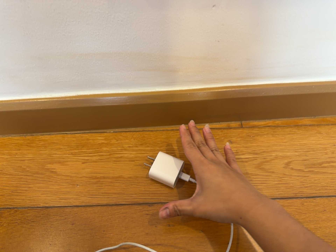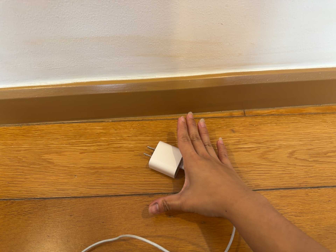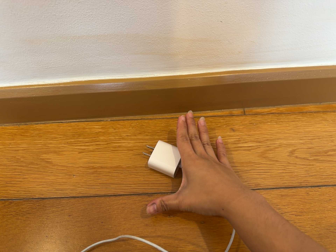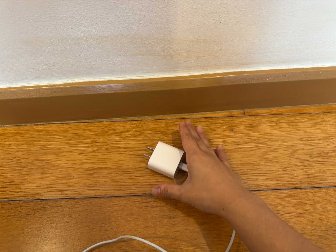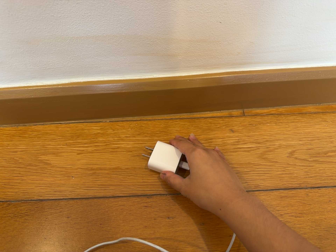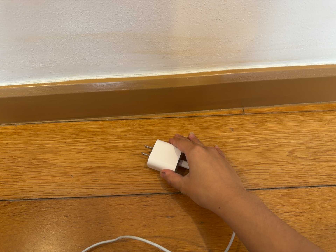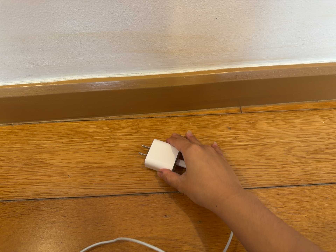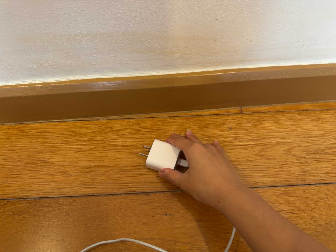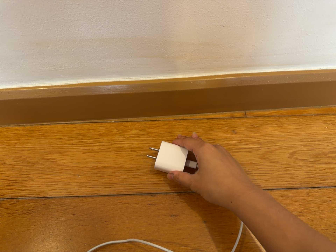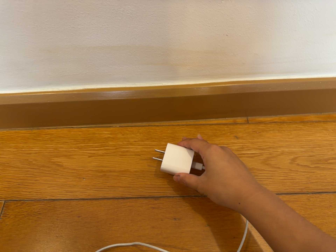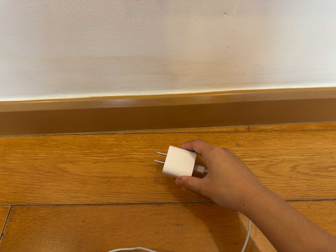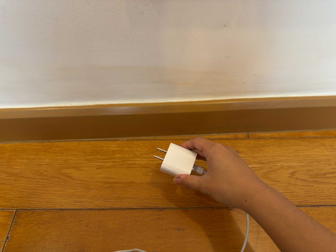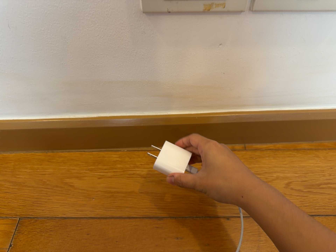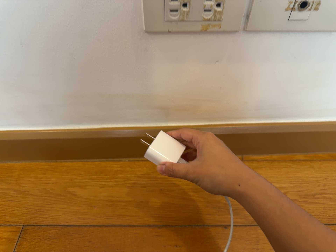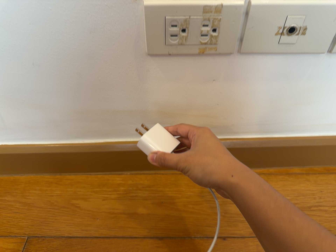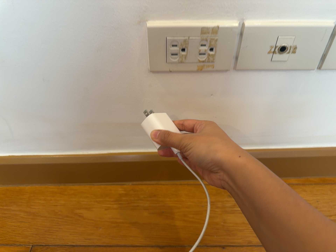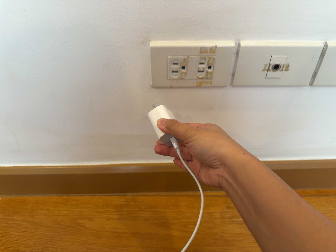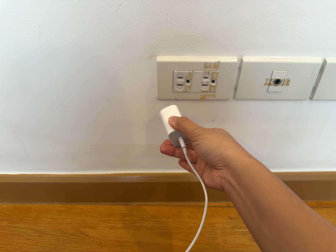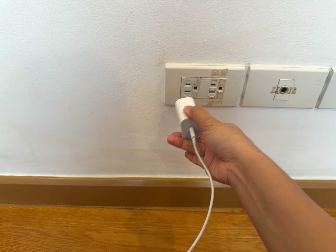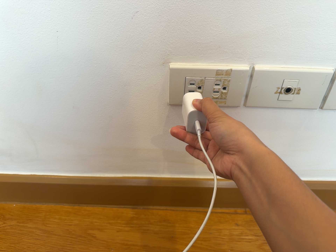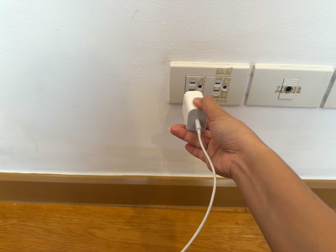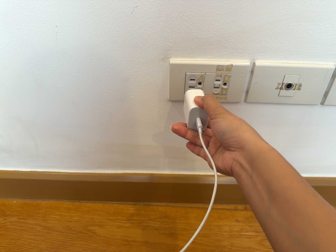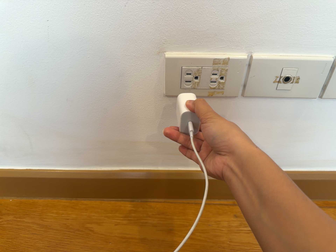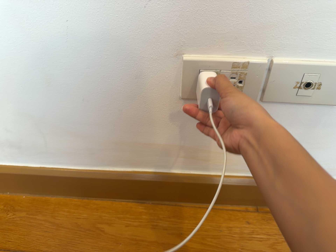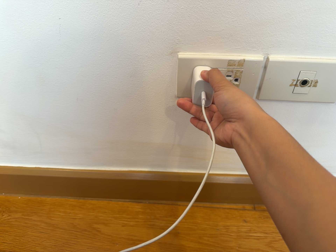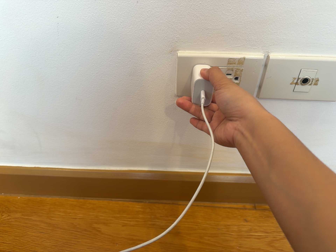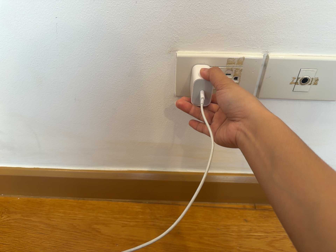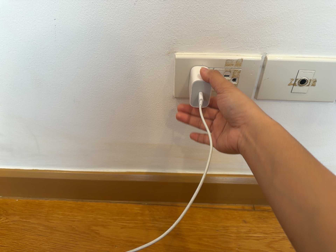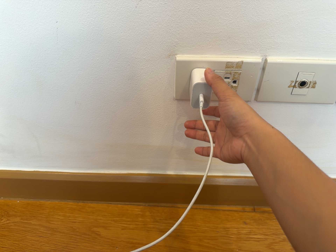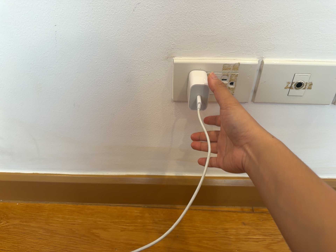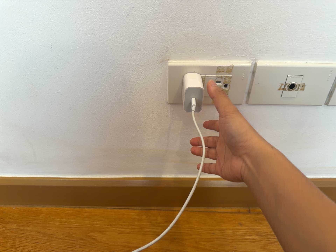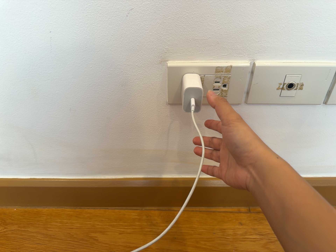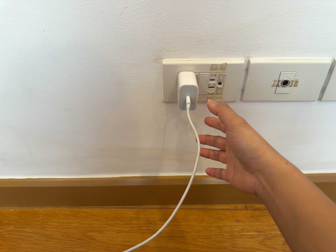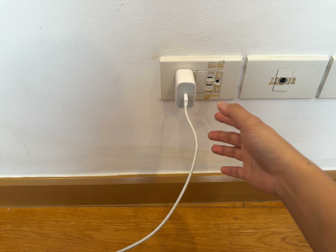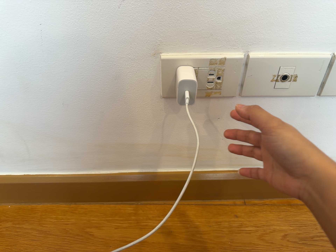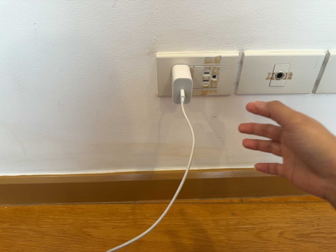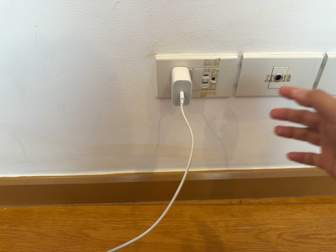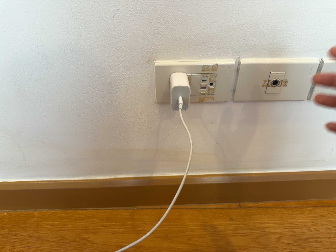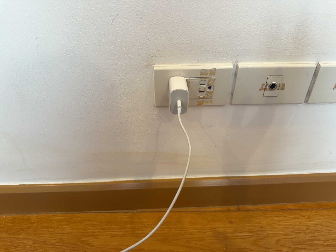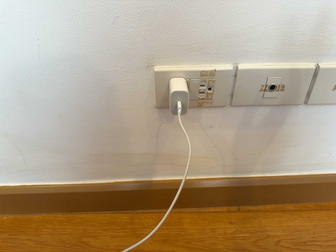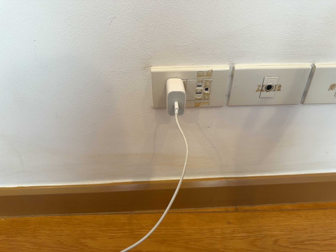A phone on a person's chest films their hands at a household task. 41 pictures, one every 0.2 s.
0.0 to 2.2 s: The camera shifts only a little, or ends up much as it began.
2.2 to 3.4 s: The camera travels backward, about 12 cm, so what stands in front gets smaller. Its aim tips toward the top of its view by about 15 degrees, and the scene shifts downward.
3.4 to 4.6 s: The camera shifts only a little, or ends up much as it began.
4.6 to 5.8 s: The camera keeps its place and its aim.
5.8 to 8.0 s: The camera shifts only a little, or ends up much as it began.
The film runs backward here.
